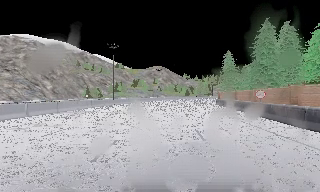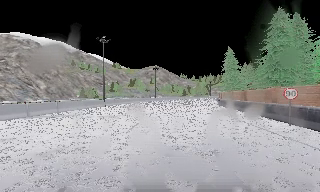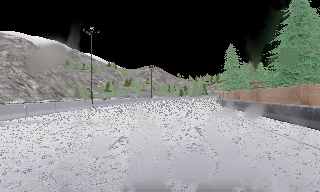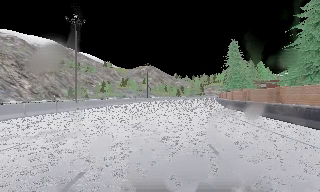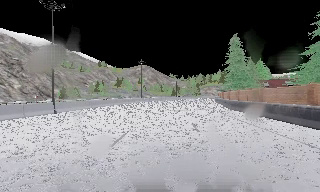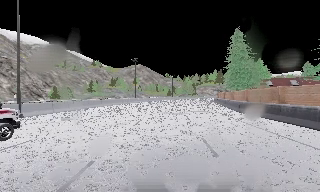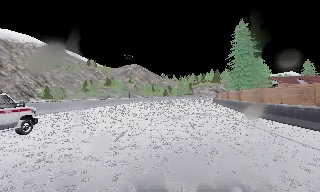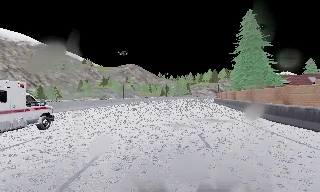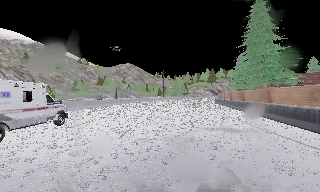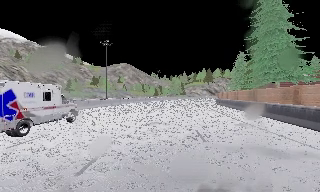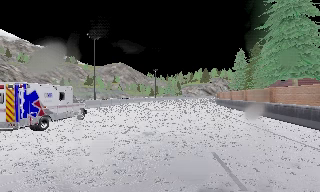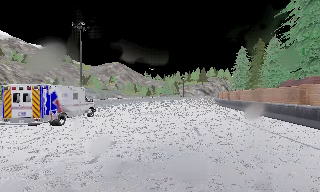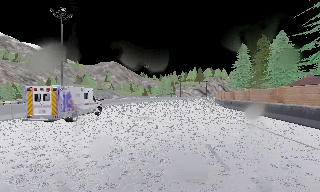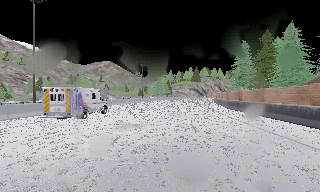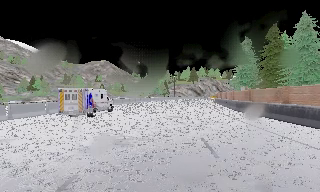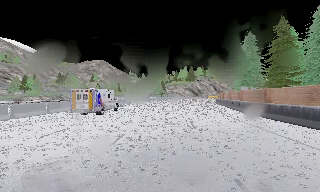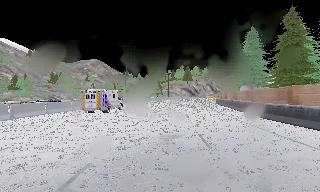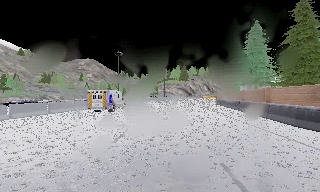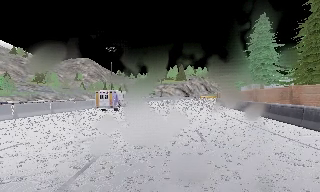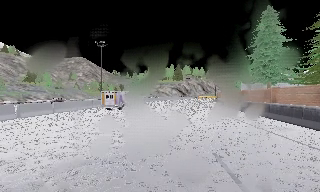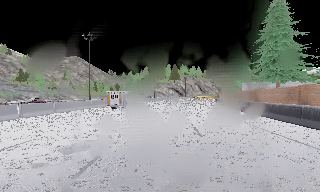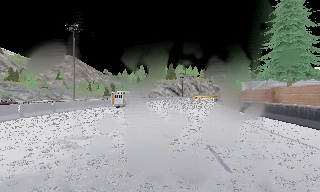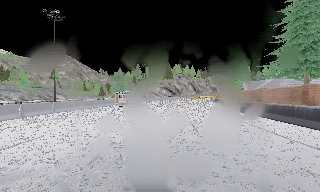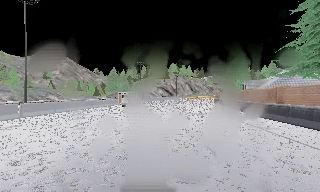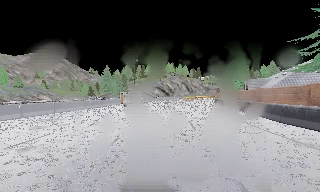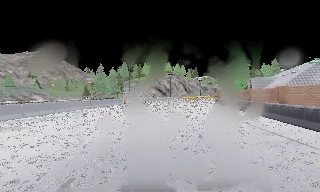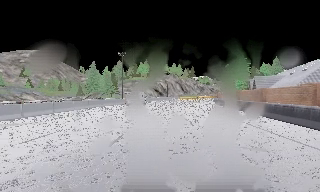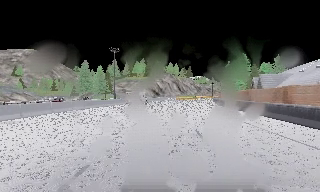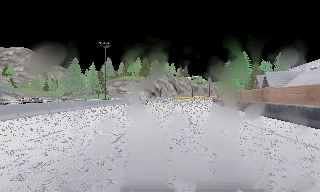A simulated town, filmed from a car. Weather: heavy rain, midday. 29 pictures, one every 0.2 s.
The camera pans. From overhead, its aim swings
clockwise.
The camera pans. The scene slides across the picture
to the left.
0.0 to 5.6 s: The camera swings to its right by about 35 degrees, and the scene slides to the left. It travels forward, about 90 m.
The film runs forward here.
